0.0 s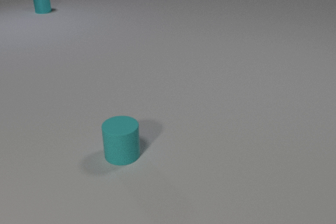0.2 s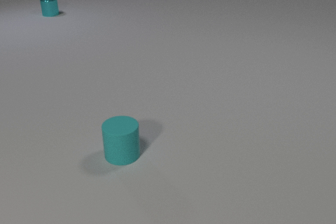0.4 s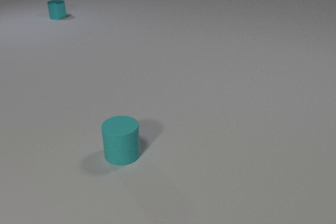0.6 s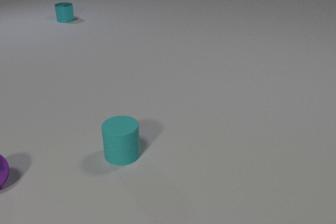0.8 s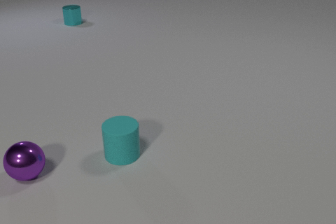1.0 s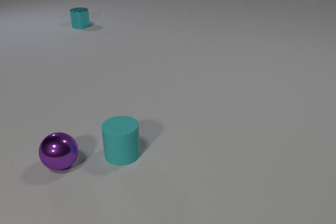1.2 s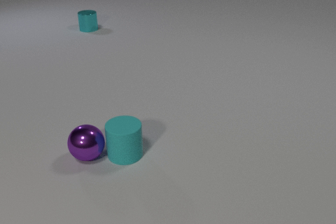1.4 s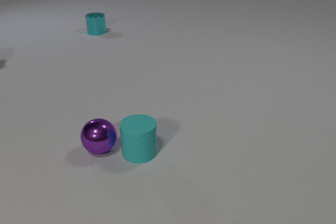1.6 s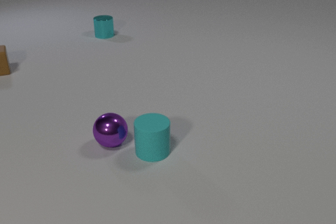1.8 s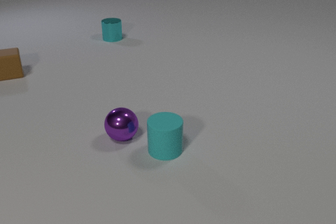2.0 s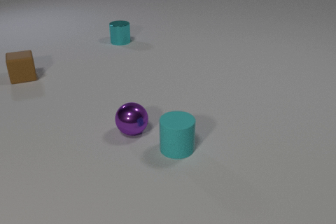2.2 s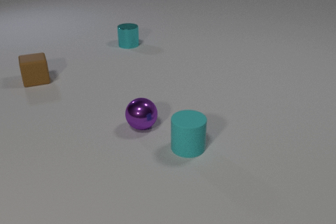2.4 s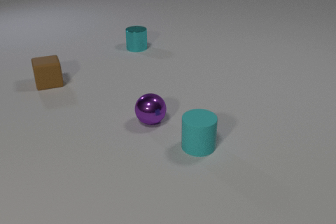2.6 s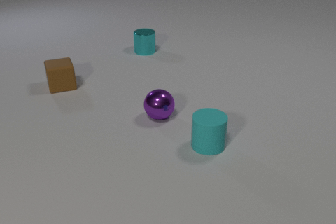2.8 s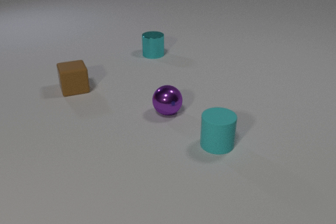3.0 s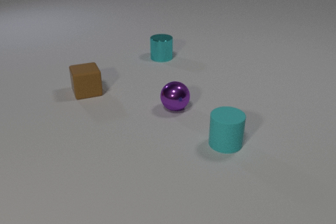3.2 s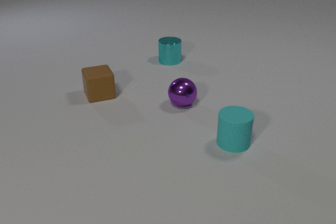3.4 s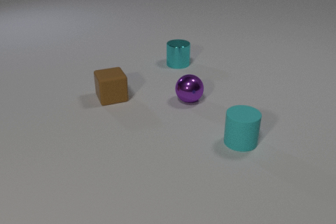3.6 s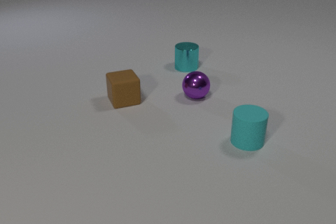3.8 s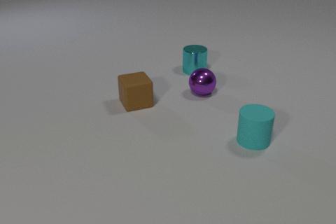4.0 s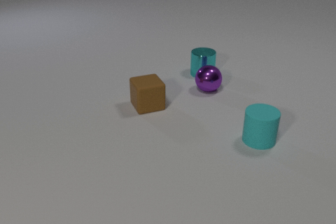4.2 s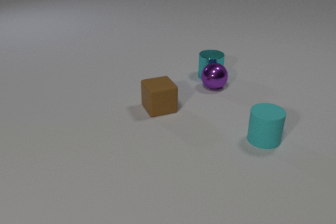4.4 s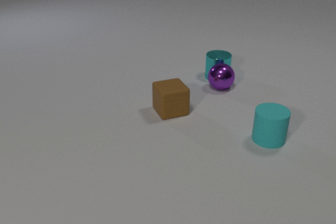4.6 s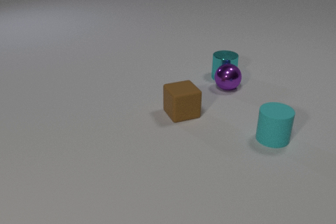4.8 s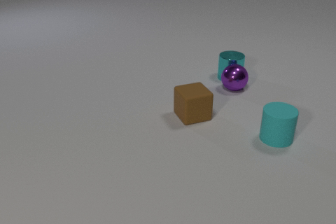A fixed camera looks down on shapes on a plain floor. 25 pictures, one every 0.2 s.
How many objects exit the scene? 0.
How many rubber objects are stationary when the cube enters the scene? 0.
What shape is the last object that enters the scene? cube.
0.0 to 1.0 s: The purple metal sphere comes in at the left edge, rolls to the right. The cyan metal cylinder slides toward the camera and to the right.
1.0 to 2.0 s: The purple metal sphere rolls to the right and away from the camera. The cyan rubber cylinder slides to the right. The cyan metal cylinder slides toward the camera and to the right. The brown rubber cube comes in at the left edge, slides toward the camera and to the right. The purple metal sphere and the cyan rubber cylinder collide.
2.0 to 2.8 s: The purple metal sphere rolls away from the camera and to the right. The cyan rubber cylinder slides to the right. The cyan metal cylinder slides toward the camera and to the right. The brown rubber cube slides to the right and toward the camera.
2.8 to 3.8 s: The purple metal sphere rolls away from the camera and to the right. The cyan rubber cylinder slides to the right. The cyan metal cylinder slides to the right and toward the camera. The brown rubber cube slides to the right and toward the camera.
3.8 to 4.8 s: The purple metal sphere rolls to the right and away from the camera. The cyan rubber cylinder slides to the right and away from the camera. The cyan metal cylinder slides to the right. The brown rubber cube slides to the right and toward the camera. The purple metal sphere and the cyan metal cylinder collide.
